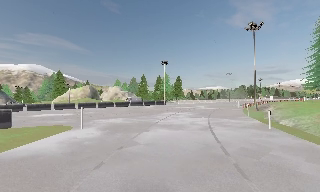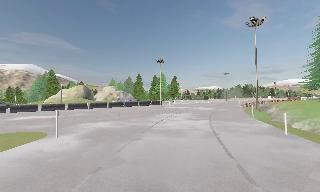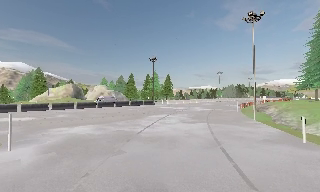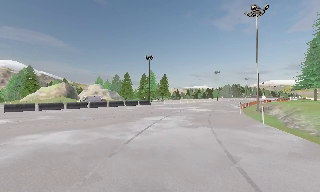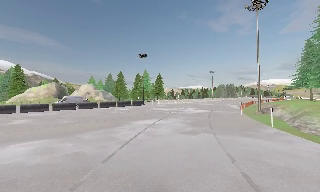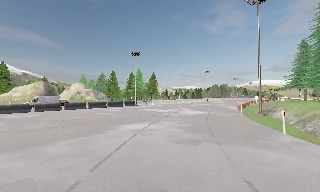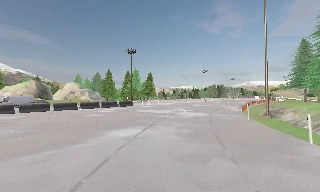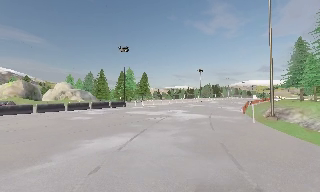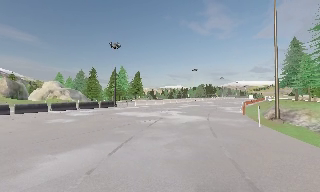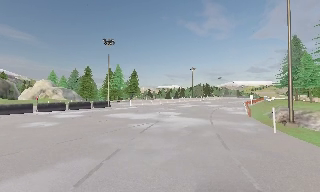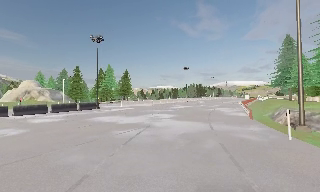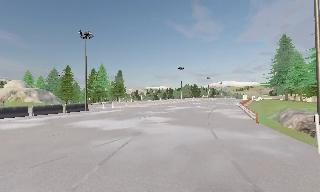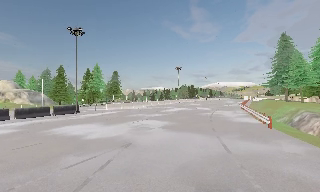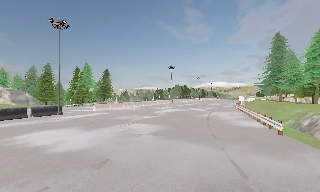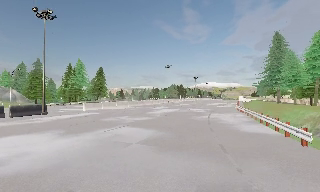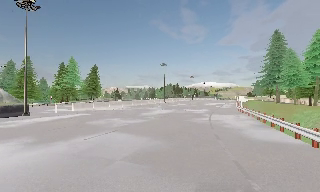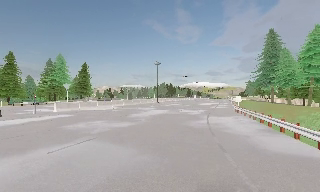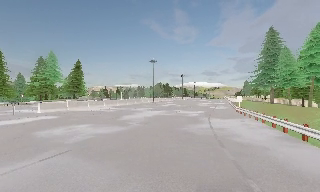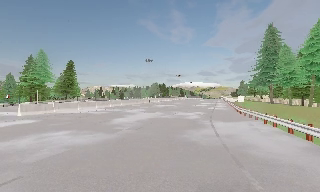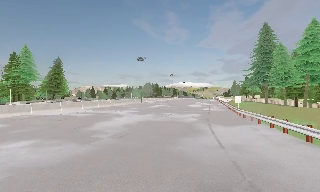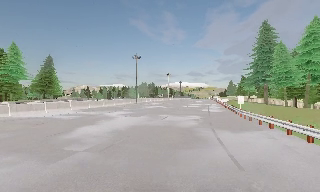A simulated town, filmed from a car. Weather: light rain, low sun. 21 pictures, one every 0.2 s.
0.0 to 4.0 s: The camera swings to its right by about 35 degrees, and the scene slides to the left. It travels forward, about 30 m.
The film runs forward here.
